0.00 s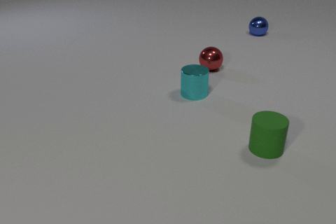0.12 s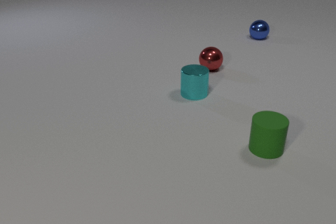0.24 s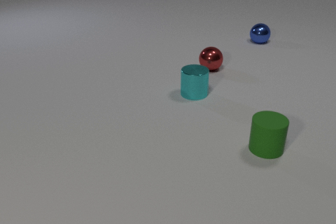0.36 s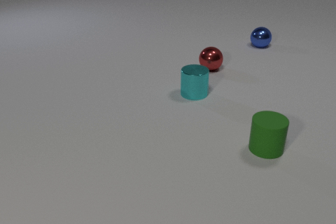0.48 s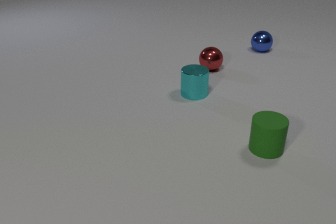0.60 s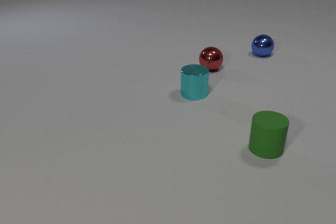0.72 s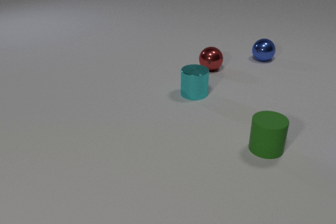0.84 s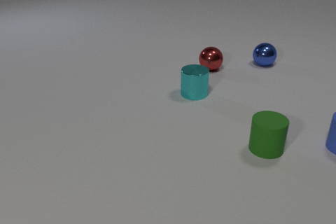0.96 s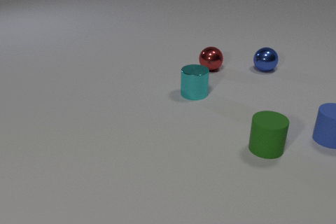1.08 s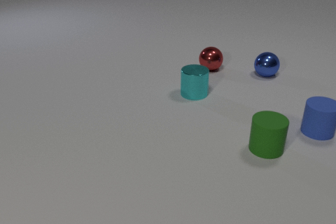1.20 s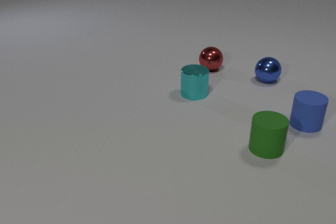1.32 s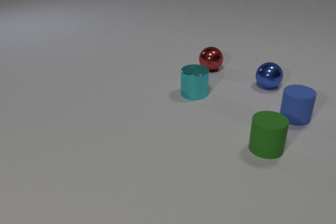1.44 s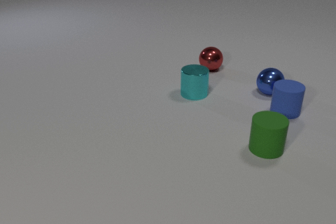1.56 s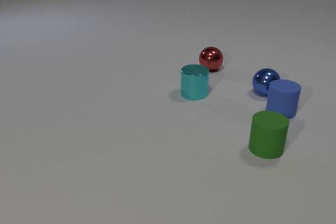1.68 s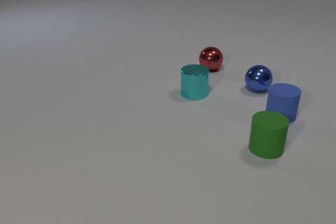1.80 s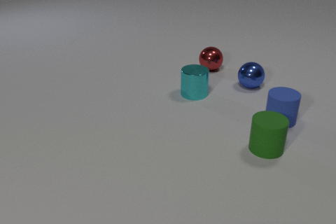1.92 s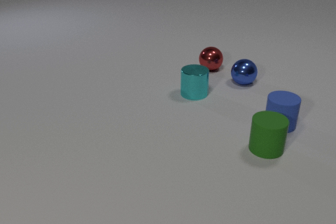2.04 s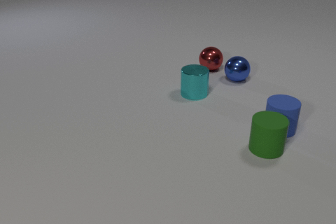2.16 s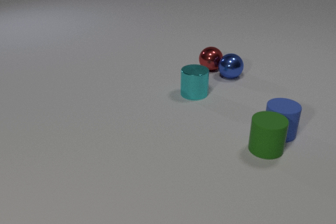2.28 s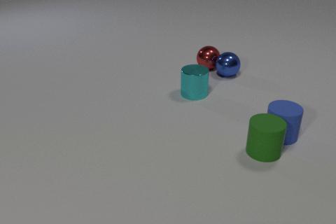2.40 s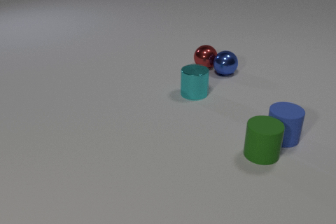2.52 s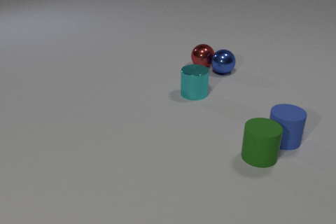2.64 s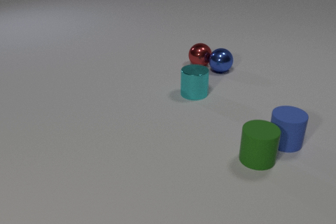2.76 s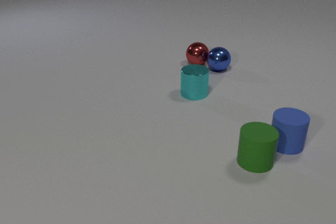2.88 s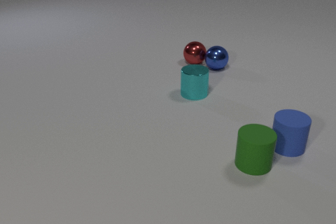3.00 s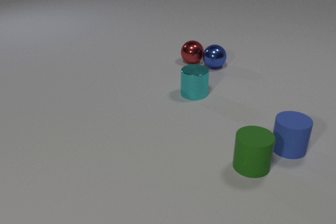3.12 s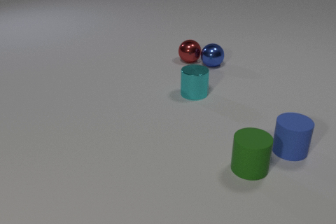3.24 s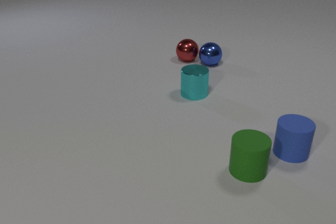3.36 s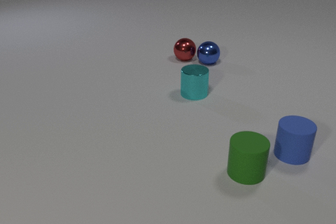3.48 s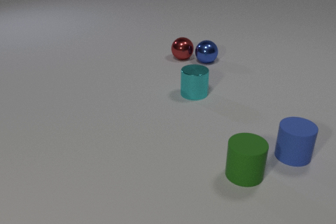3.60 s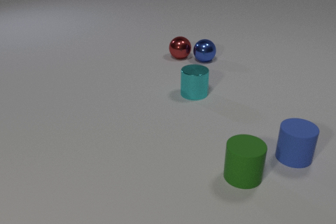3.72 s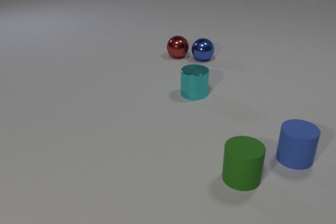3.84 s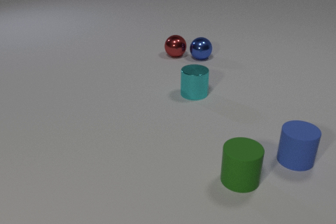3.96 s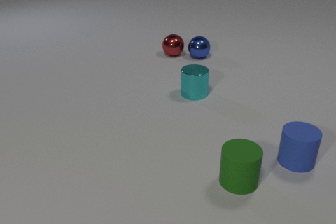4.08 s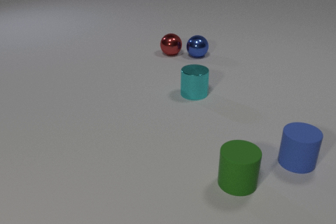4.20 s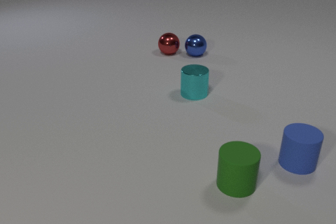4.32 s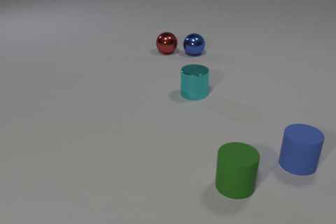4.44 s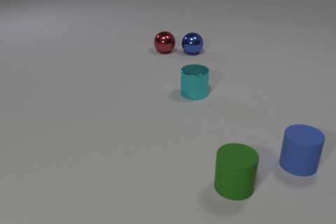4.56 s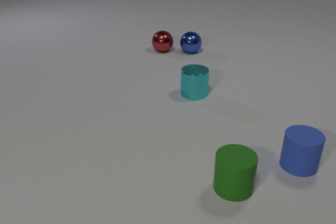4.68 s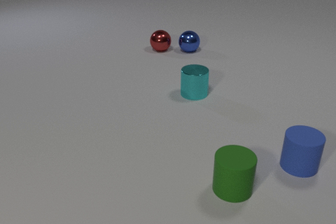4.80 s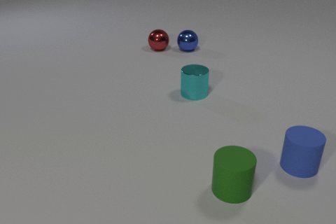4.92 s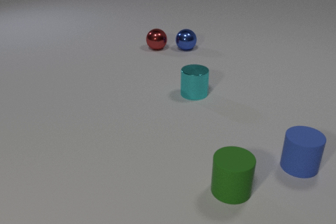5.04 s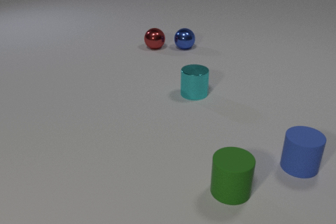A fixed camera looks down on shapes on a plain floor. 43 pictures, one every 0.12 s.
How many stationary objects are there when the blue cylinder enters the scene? 3.
What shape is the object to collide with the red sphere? sphere.
Are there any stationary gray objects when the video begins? no.
0.00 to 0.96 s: The blue rubber cylinder comes in at the right edge, slides to the left and away from the camera. The blue metal sphere rolls toward the camera.
0.96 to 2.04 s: The blue rubber cylinder slides to the left. The blue metal sphere rolls toward the camera and to the left. The blue rubber cylinder and the blue metal sphere collide.
2.04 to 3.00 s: The blue rubber cylinder slides toward the camera. The blue metal sphere rolls away from the camera and to the left. The green rubber cylinder slides toward the camera. The red metal sphere rolls to the left and away from the camera. The blue rubber cylinder and the green rubber cylinder collide. The blue metal sphere and the red metal sphere collide.
3.00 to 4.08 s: The blue rubber cylinder slides toward the camera and to the right. The blue metal sphere rolls away from the camera and to the left. The green rubber cylinder slides toward the camera and to the left. The red metal sphere rolls to the left and away from the camera.
4.08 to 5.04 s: The blue metal sphere rolls away from the camera and to the left. The green rubber cylinder slides toward the camera. The red metal sphere rolls away from the camera and to the left.
